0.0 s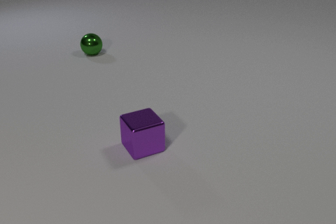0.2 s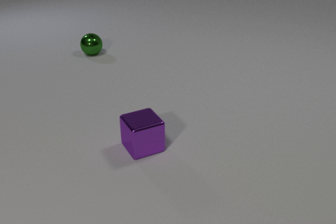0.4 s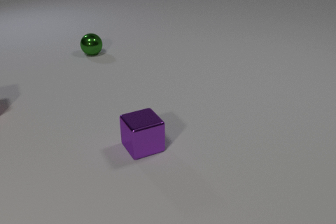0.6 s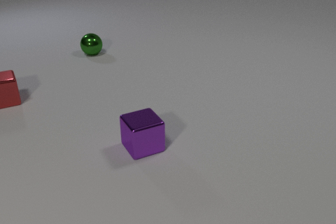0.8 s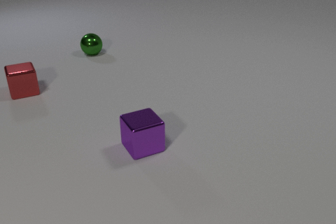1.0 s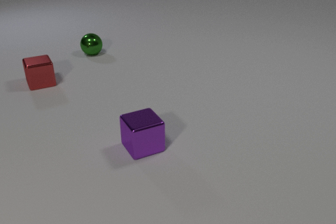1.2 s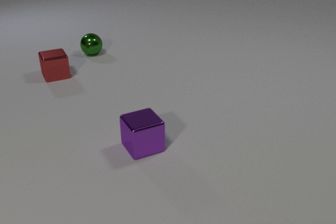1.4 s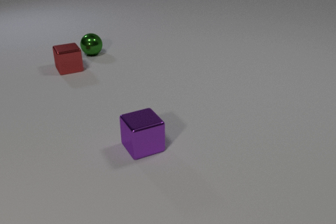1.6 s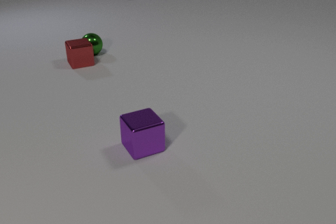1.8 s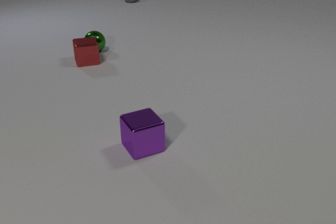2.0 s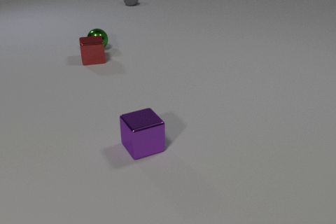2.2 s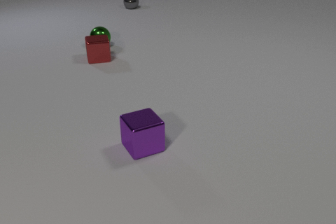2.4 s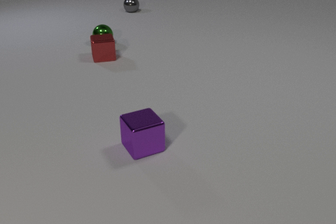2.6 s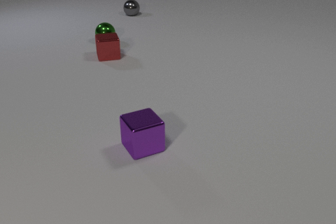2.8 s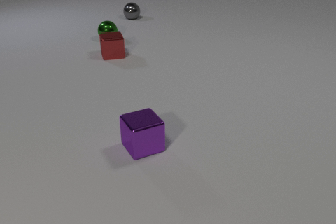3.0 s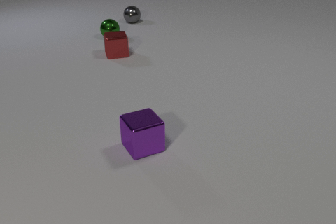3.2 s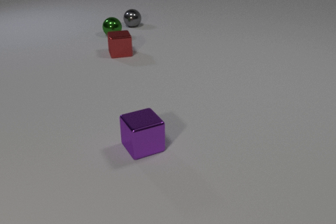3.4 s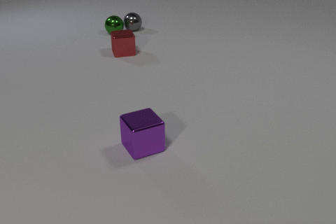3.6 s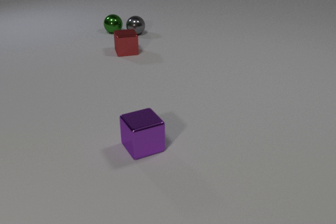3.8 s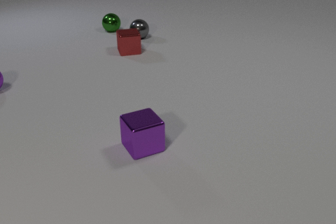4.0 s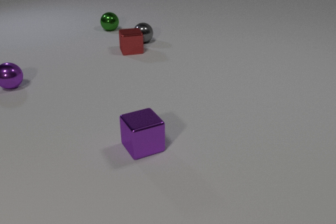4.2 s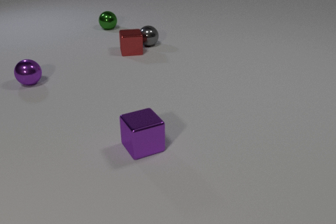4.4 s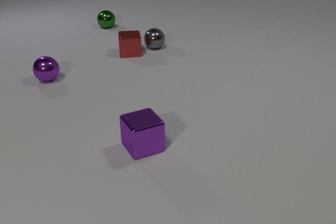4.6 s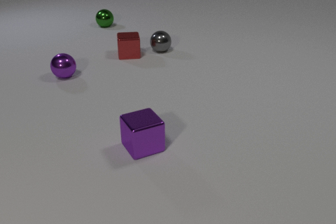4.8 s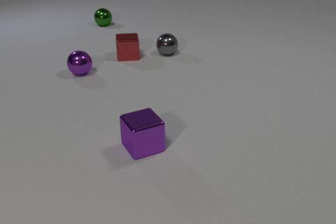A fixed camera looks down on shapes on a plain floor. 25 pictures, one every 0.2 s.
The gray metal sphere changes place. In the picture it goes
toward the camera.
The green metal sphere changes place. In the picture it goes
away from the camera.
0.0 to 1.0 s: The red metal cube comes in at the left edge, slides to the right and away from the camera.
1.0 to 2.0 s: The red metal cube slides to the right and away from the camera. The green metal sphere rolls away from the camera and to the right. The gray metal sphere comes in at the top edge, rolls toward the camera. The red metal cube and the green metal sphere collide.
2.0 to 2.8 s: The red metal cube slides to the right and away from the camera. The green metal sphere rolls away from the camera and to the right. The gray metal sphere rolls toward the camera.
2.8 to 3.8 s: The red metal cube slides to the right and away from the camera. The green metal sphere rolls away from the camera. The gray metal sphere rolls toward the camera. The green metal sphere and the gray metal sphere collide.
3.8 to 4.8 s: The red metal cube slides toward the camera. The green metal sphere rolls away from the camera. The gray metal sphere rolls toward the camera and to the right. The purple metal sphere rolls to the right. The red metal cube and the gray metal sphere collide.
How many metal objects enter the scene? 3.
How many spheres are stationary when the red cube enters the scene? 1.
What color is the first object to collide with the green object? red.
